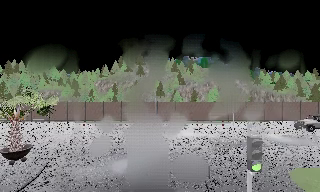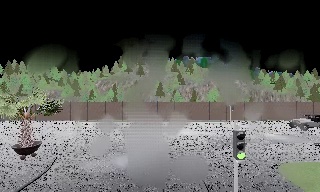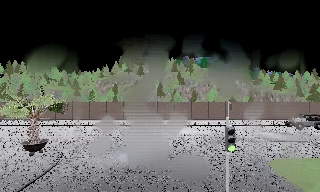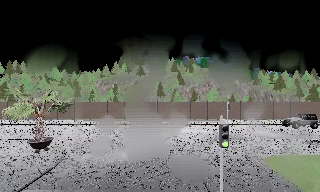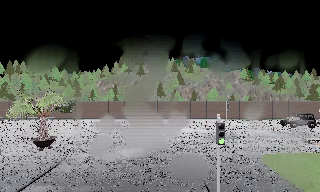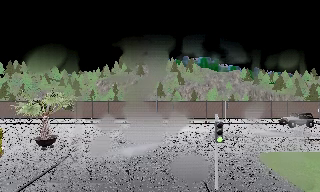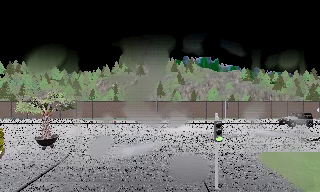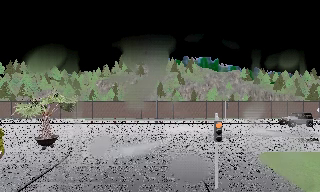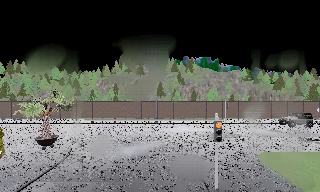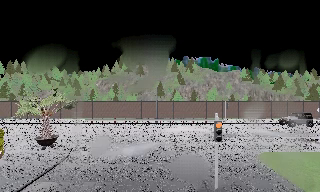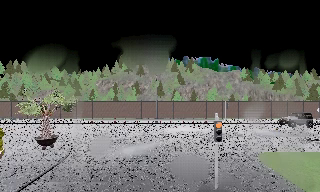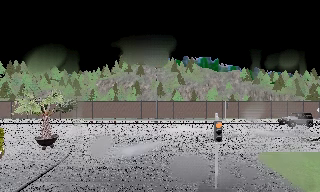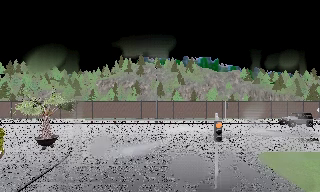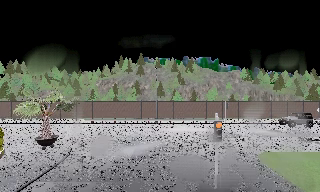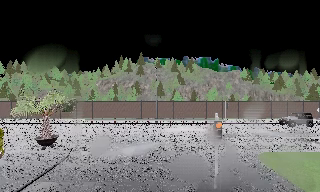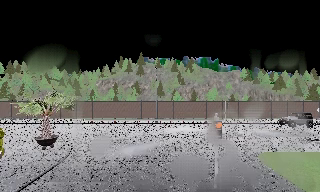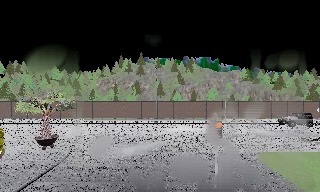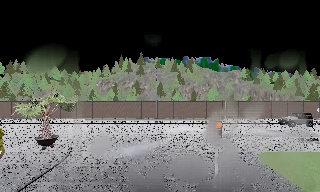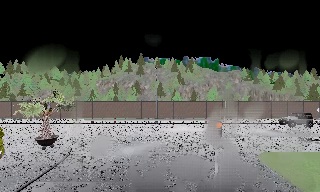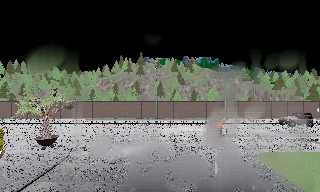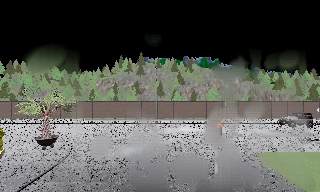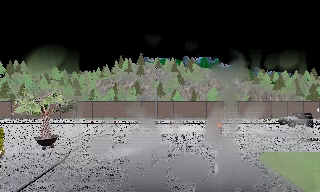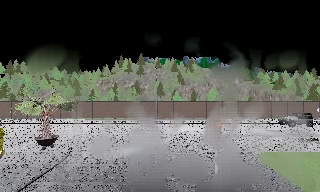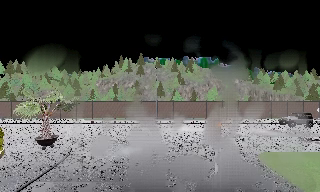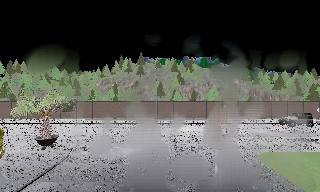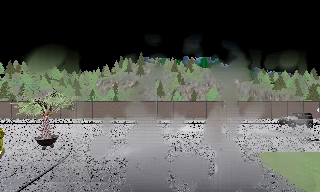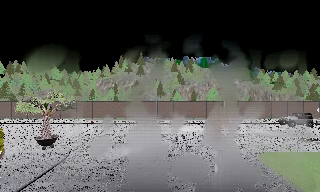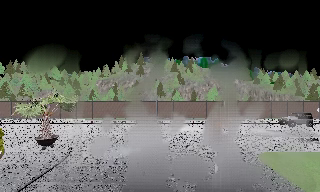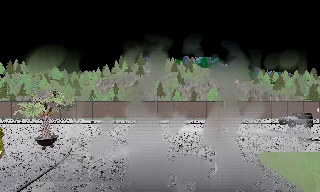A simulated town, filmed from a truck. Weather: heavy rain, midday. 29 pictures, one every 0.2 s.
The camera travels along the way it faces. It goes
backward.
0.0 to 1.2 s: The camera travels backward, about 2.5 m, so what stands in front gets smaller. It loses speed.
1.2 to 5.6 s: The camera keeps its place and its aim.
The film runs backward here.
